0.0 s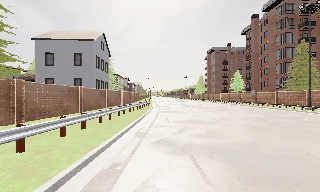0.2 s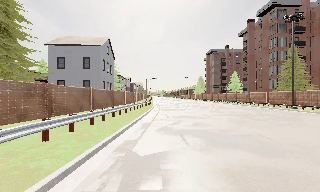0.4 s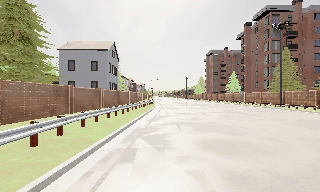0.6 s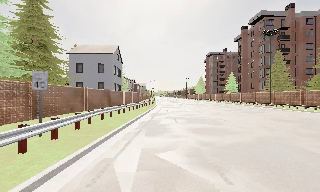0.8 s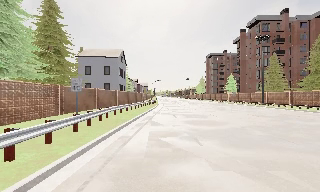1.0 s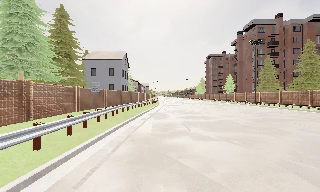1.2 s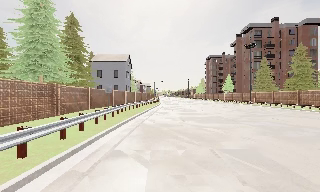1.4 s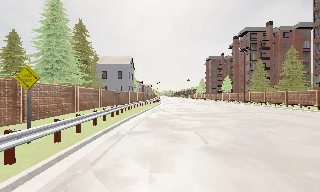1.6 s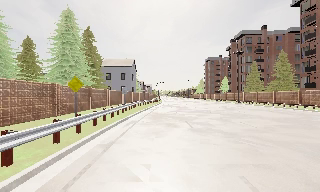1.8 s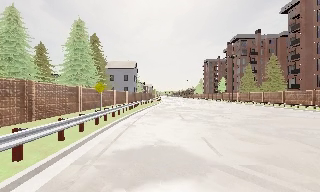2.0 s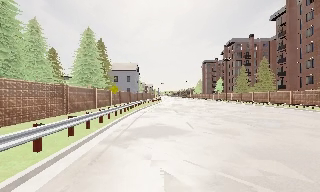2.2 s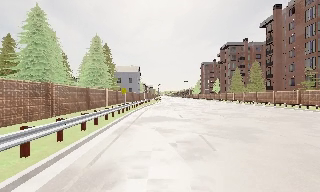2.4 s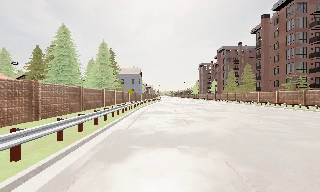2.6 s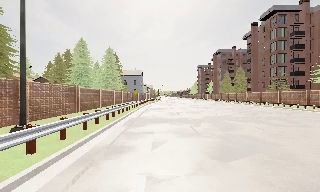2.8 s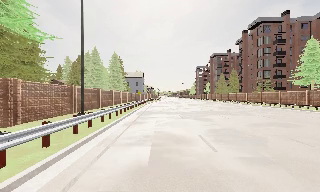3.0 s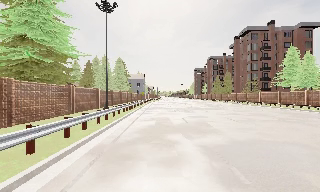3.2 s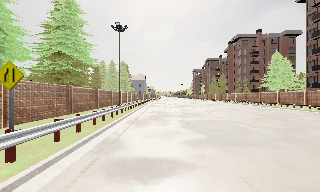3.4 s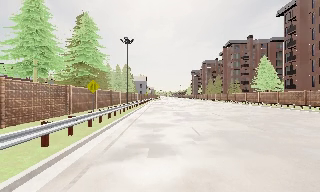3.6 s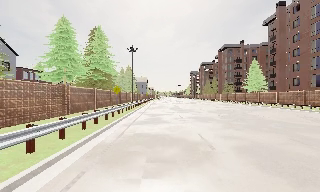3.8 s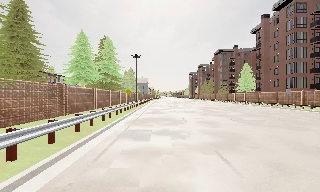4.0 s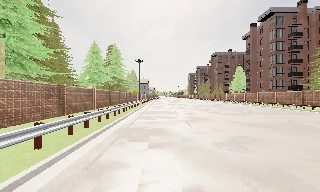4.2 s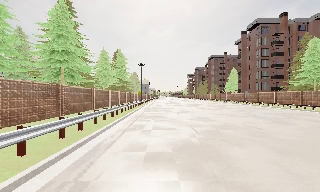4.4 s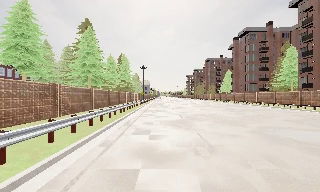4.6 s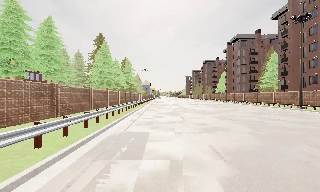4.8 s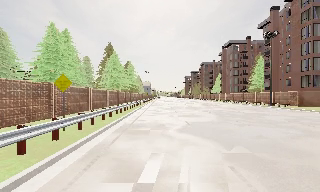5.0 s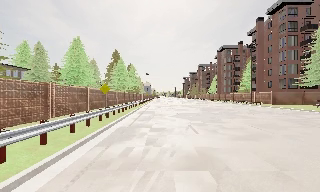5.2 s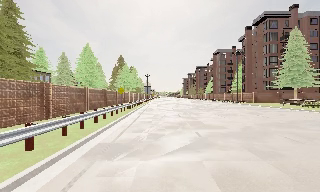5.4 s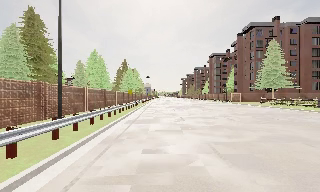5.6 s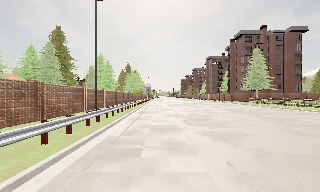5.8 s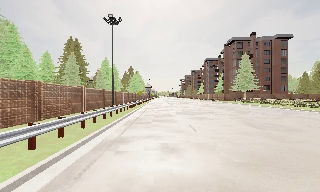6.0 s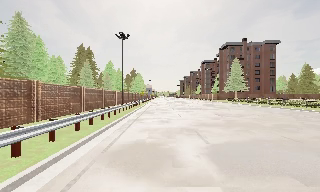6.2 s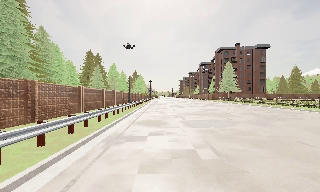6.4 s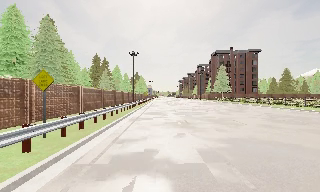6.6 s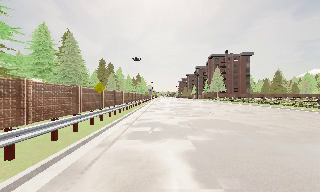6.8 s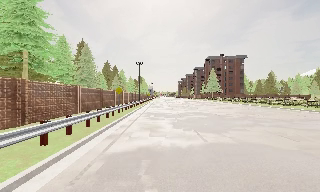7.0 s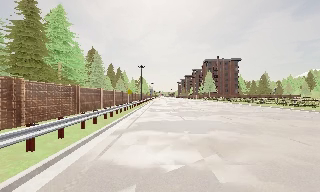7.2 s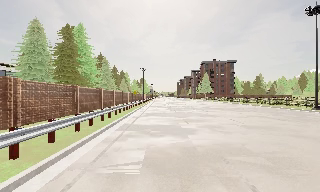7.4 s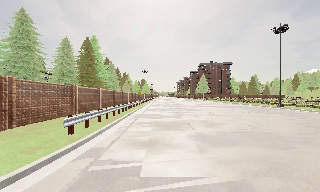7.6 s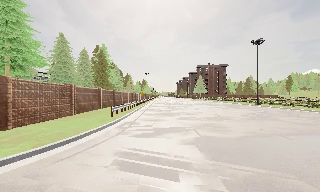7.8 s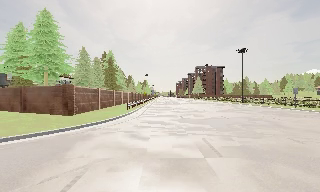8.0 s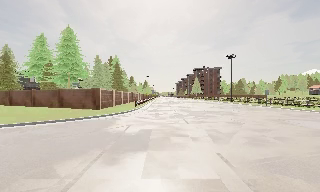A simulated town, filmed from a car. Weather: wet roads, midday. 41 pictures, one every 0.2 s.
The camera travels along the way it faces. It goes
backward.
0.0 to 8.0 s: The camera travels backward, about 190 m, so what stands in front gets smaller. It gains speed.
The film runs backward here.
